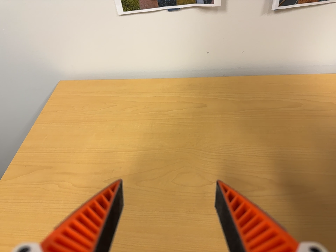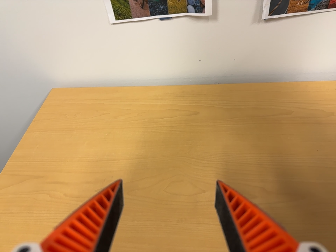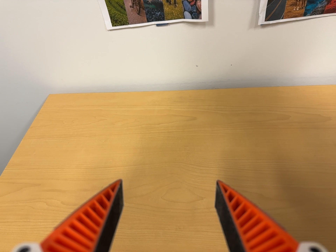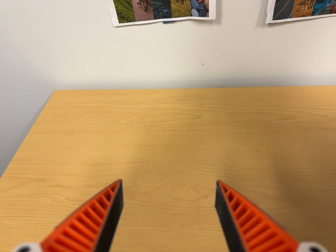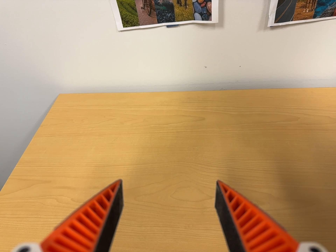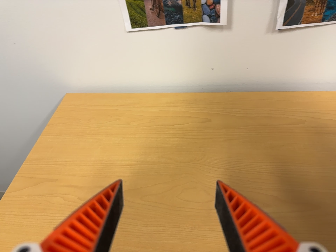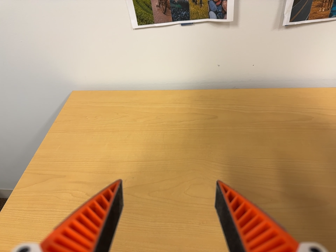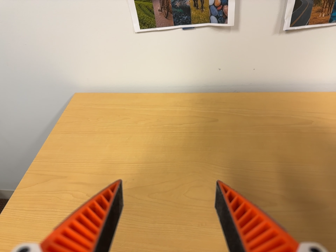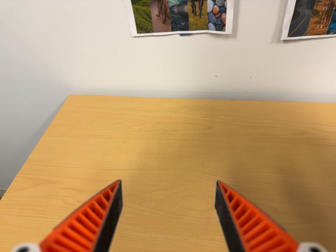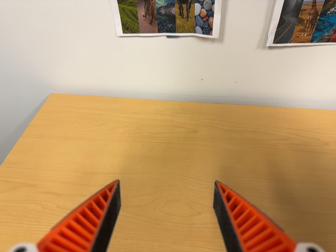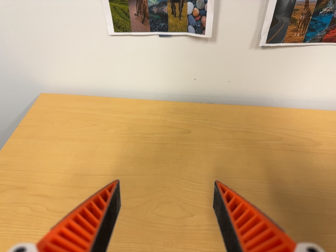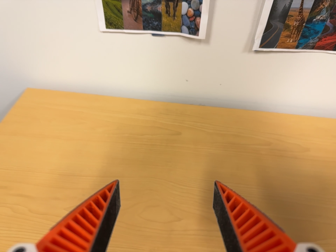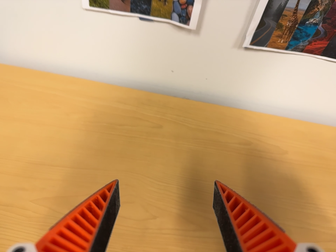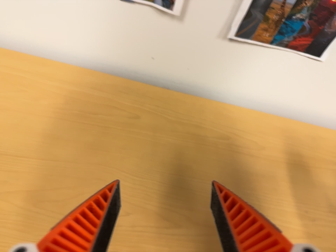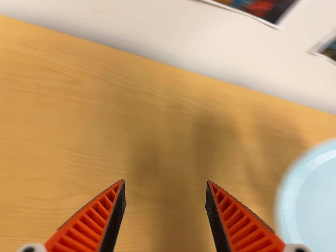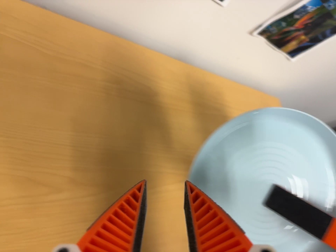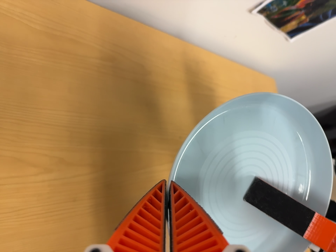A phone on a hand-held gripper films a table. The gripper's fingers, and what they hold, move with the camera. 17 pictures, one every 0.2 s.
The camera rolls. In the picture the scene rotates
clockwise.
The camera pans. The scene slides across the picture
to the left.
0.0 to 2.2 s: The camera shifts only a little, or ends up much as it began.
2.2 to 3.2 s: The camera pans to its right by about 35 degrees. It travels forward and toward the top of its view, about 14 cm. Its aim tips toward the bottom of its view by about 30 degrees, and the scene shifts upward. It rolls about its line of sight by about 10 degrees, and the scene rotates clockwise.
The film runs backward here.
